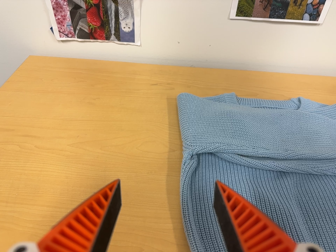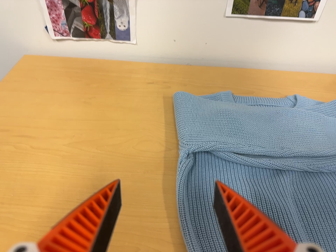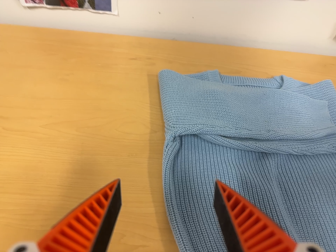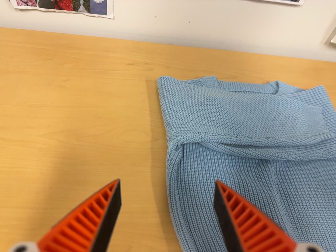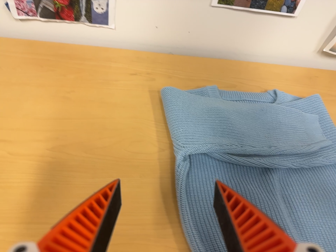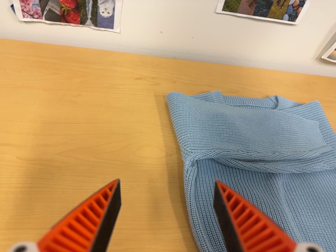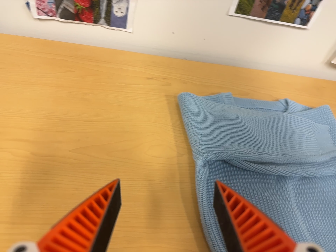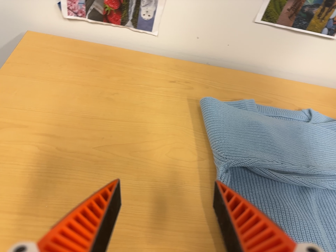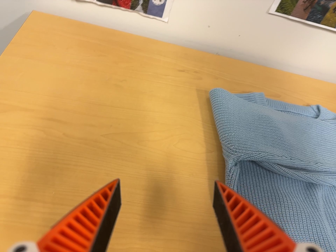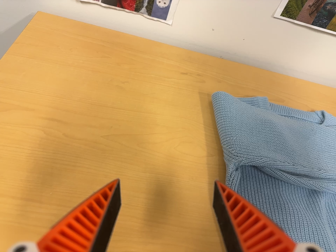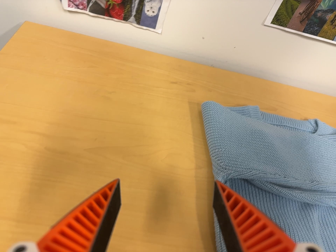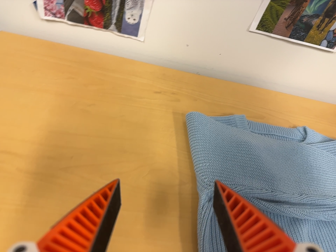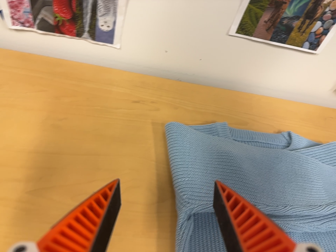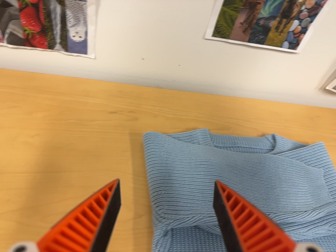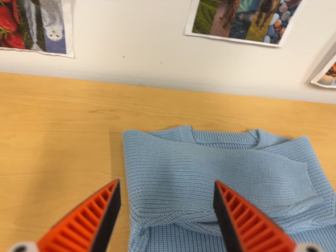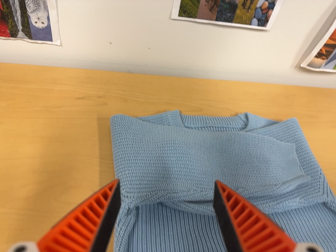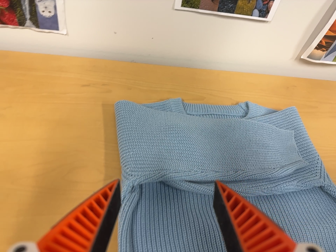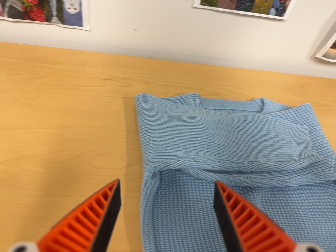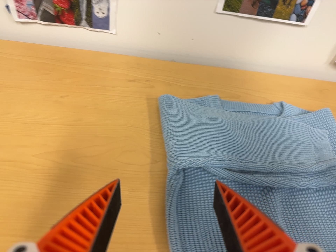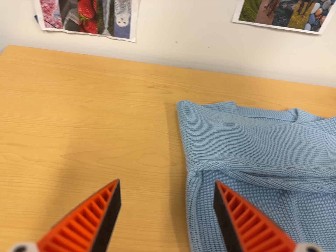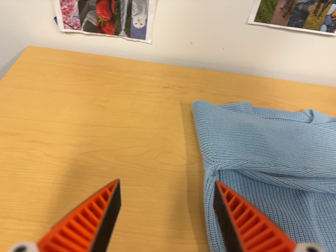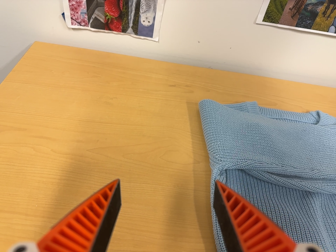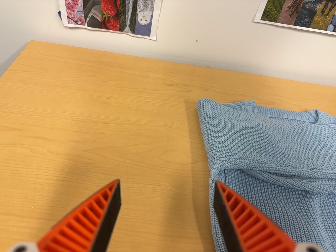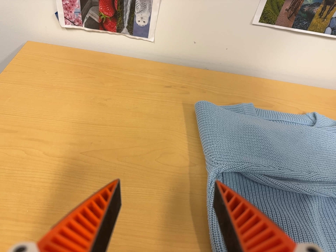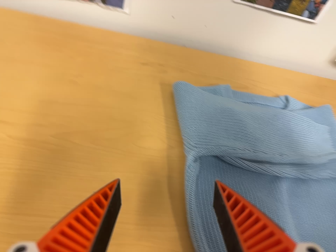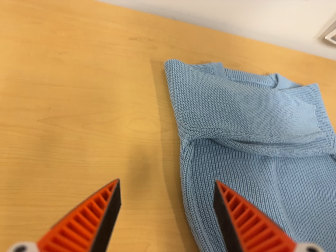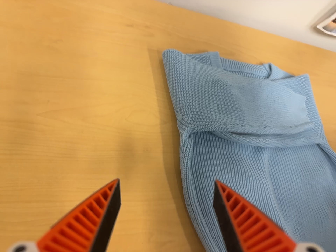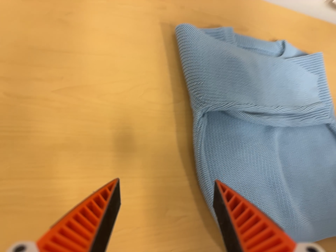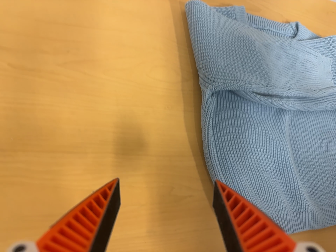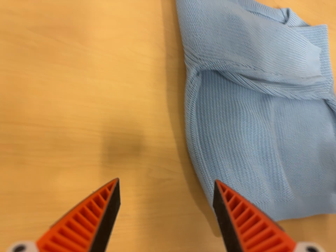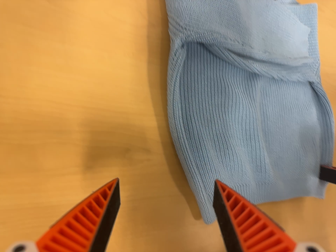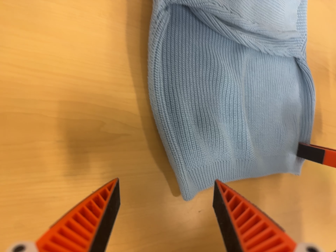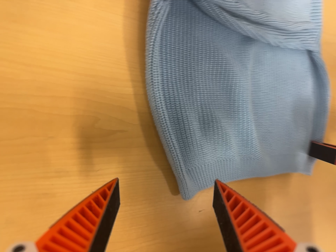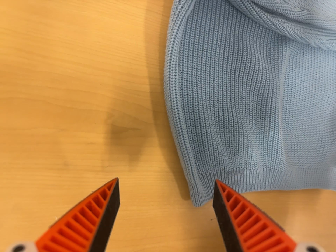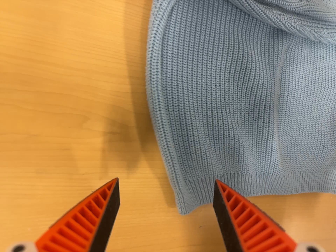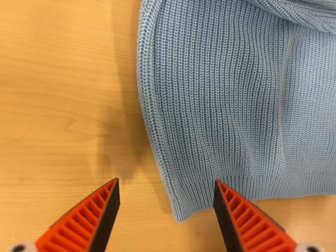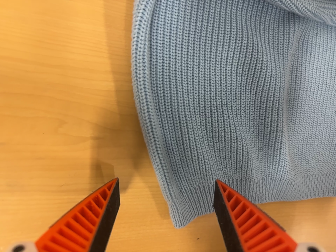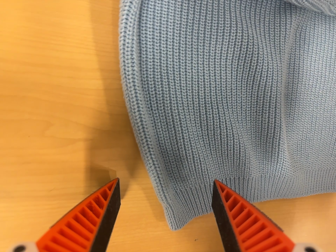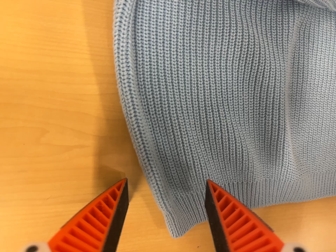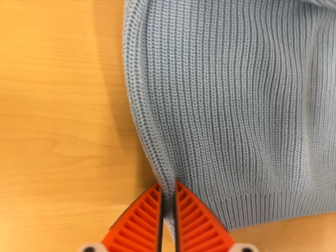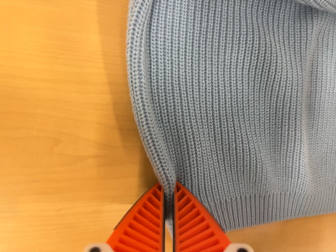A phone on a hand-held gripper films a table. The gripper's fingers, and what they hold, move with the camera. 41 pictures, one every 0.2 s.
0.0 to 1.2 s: The camera pans to its right by about 10 degrees. It travels to its left and toward the top of its view, about 12 cm.
1.2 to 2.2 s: The camera travels forward, about 5 cm, so what stands in front looms larger.
2.2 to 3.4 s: The camera travels to its right, about 10 cm, so close, fixed things drift to the left.
3.4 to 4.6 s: The camera travels to its left, about 8 cm, so close, fixed things drift to the right.
4.6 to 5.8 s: The camera pans to its right by about 15 degrees. It travels to its left and forward, about 9 cm. Its aim tips toward the bottom of its view by about 25 degrees, and the scene shifts upward.
5.8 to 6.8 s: The camera travels forward and to its right, about 12 cm, so what stands in front looms larger. Its aim tips toward the bottom of its view by about 15 degrees, and the scene shifts upward. It rolls about its line of sight by about 10 degrees, and the scene rotates clockwise.
6.8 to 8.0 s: The camera travels forward, about 7 cm, so what stands in front looms larger.
The film runs forward here.
